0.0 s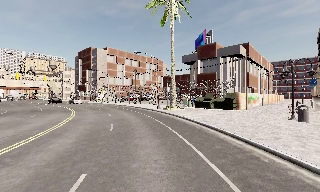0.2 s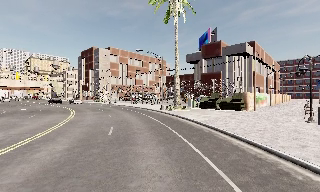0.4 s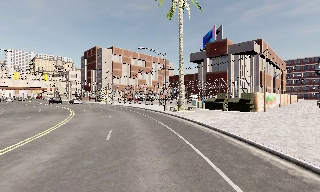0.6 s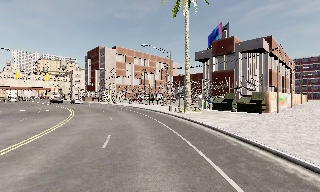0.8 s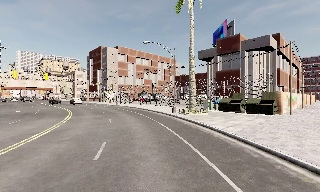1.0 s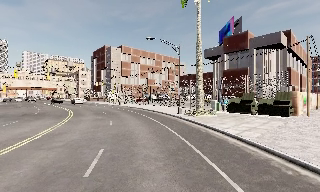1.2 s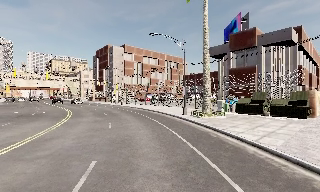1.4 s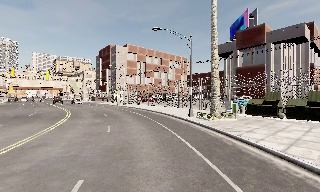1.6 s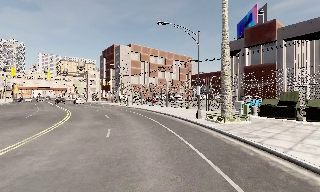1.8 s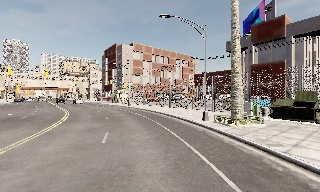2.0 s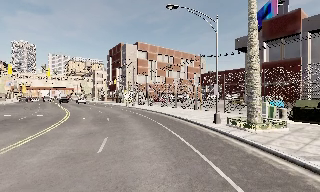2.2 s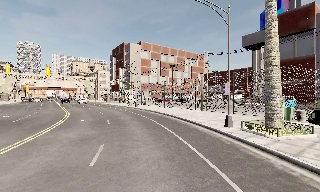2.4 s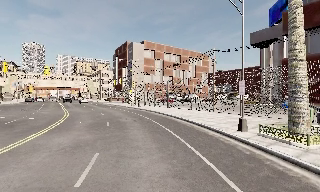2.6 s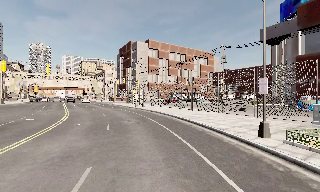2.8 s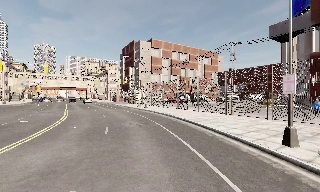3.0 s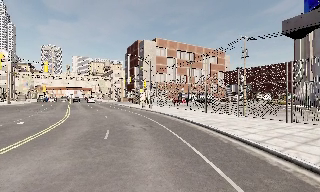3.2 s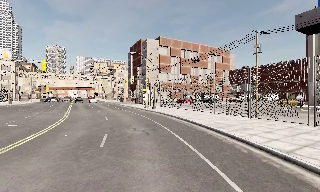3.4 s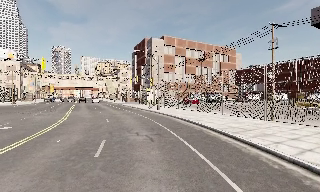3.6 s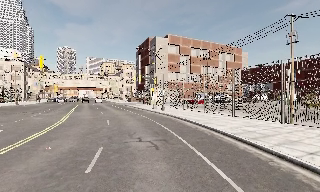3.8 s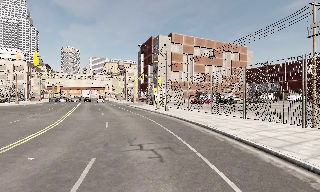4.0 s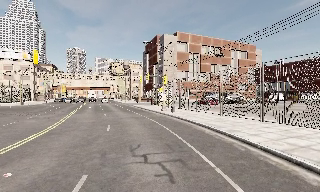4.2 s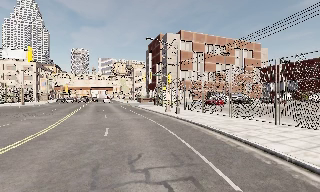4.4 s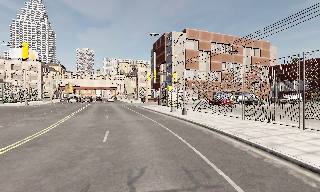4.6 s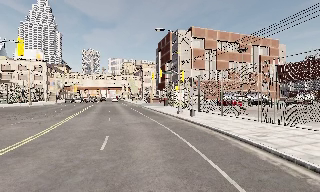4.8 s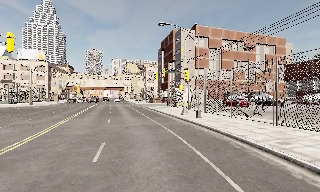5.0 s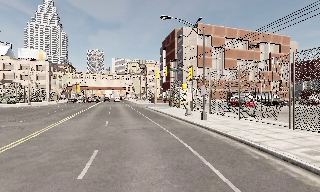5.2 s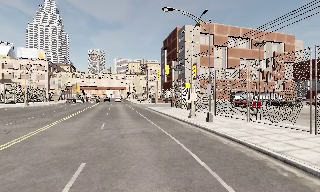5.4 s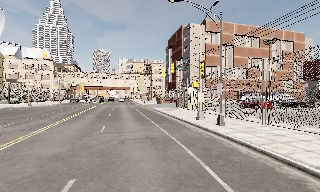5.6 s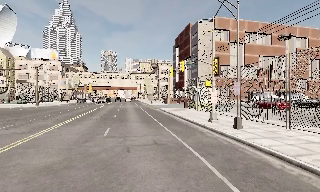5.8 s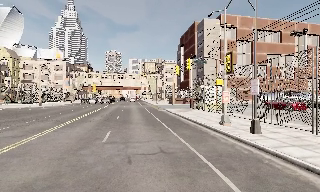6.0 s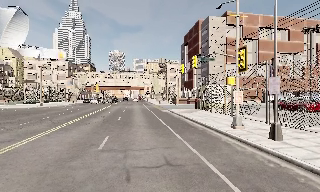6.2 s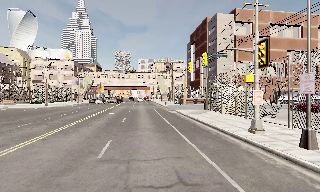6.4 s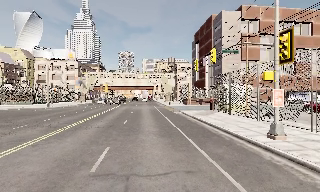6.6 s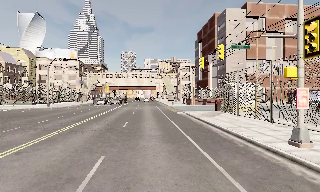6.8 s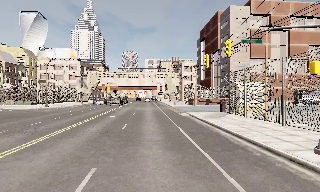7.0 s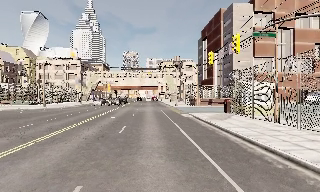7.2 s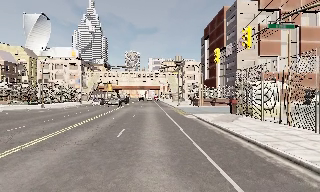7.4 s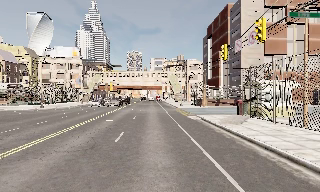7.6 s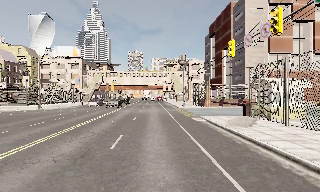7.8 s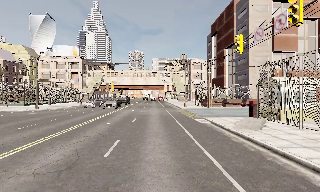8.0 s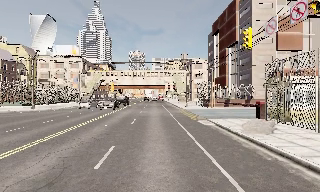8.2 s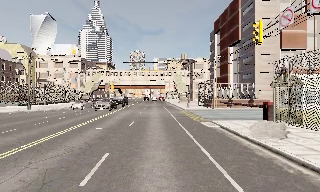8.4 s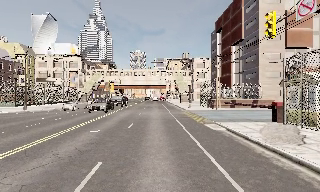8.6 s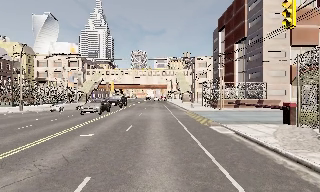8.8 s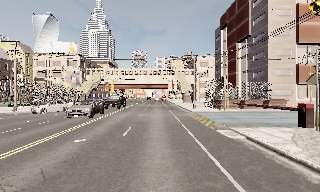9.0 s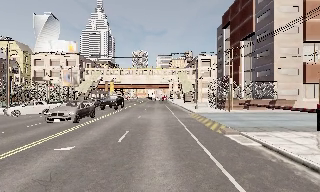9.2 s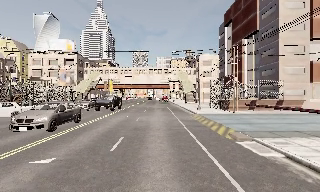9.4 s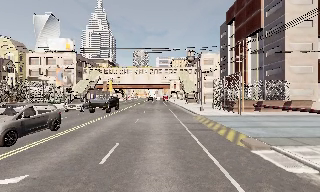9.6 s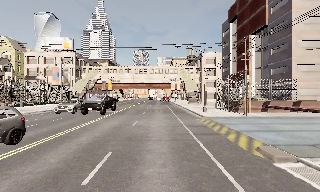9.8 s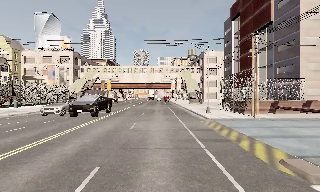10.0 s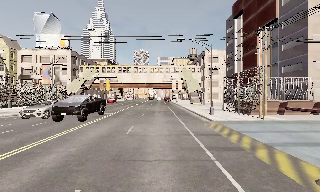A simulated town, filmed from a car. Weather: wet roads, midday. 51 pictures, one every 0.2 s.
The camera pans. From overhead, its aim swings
counterclockwise.
The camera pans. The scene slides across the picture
to the right.
0.0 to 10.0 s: The scene slides to the right, as the camera pans about 45 degrees to its left. It travels forward, about 55 m.
The film runs forward here.
